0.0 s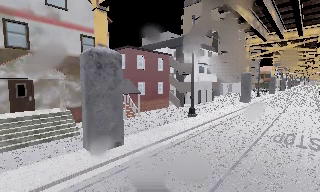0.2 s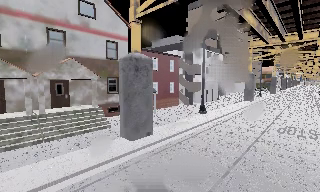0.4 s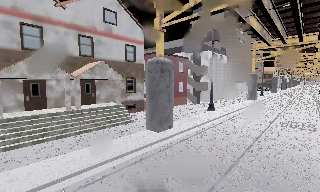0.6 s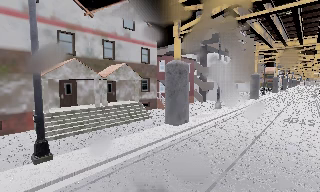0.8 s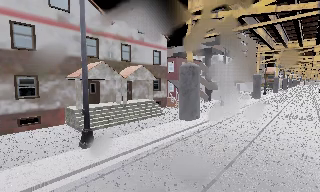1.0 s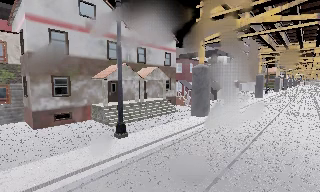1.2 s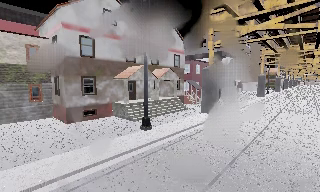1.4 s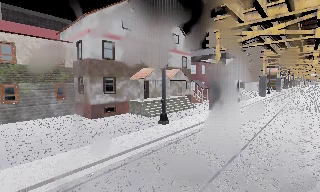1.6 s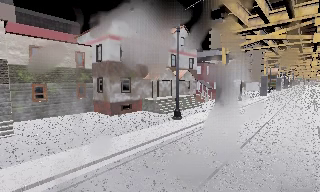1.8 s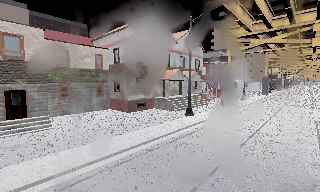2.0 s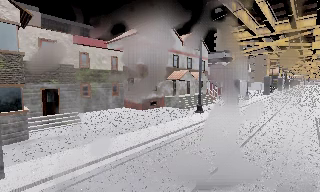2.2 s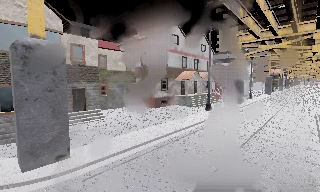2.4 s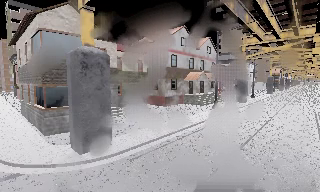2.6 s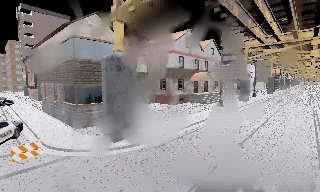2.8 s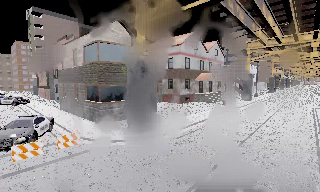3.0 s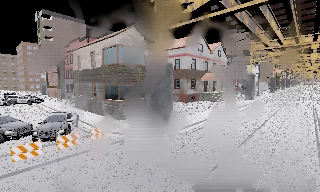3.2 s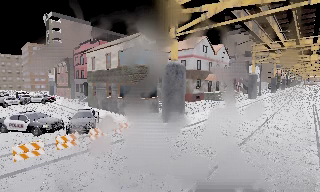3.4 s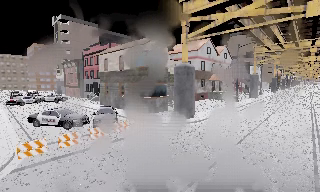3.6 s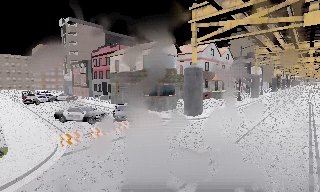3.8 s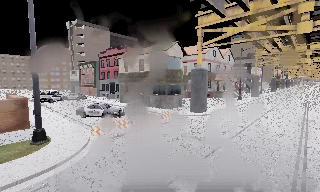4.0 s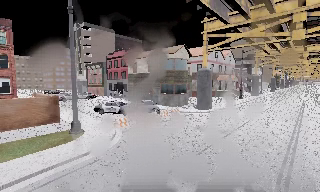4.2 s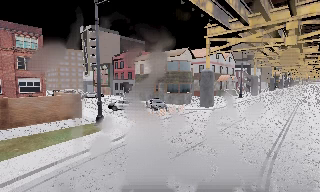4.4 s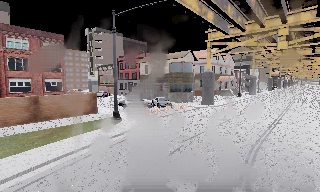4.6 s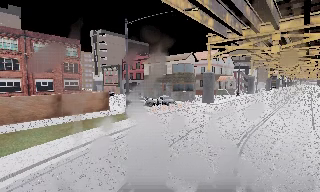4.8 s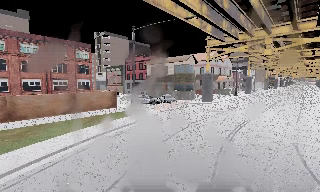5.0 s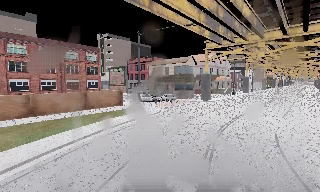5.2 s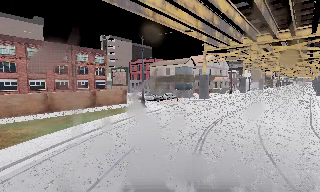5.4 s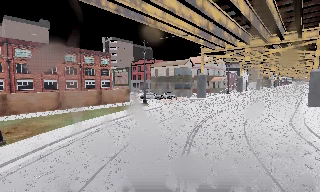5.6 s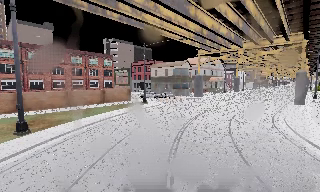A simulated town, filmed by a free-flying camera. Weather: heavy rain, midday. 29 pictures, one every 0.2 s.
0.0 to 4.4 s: The camera travels backward and to its left, about 45 m, so what stands in front gets smaller.
4.4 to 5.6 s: The camera travels backward, about 13 m, so what stands in front gets smaller.
The film runs forward here.
